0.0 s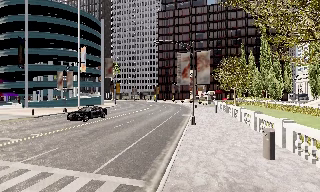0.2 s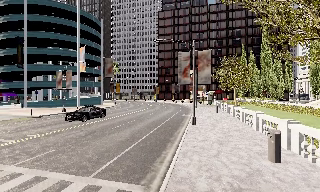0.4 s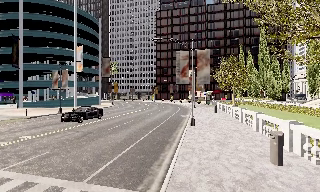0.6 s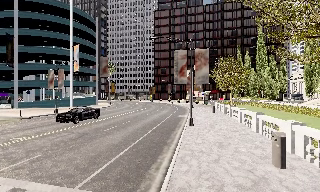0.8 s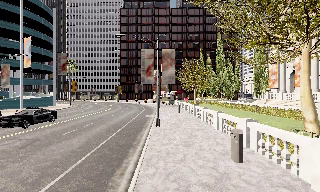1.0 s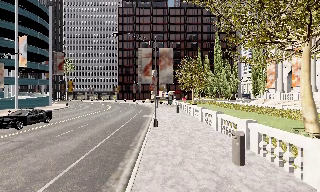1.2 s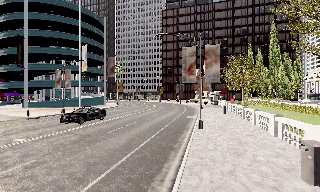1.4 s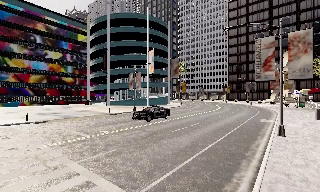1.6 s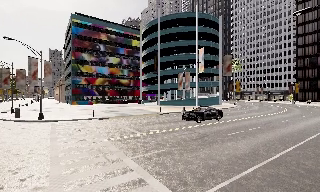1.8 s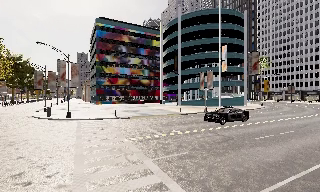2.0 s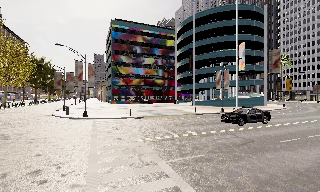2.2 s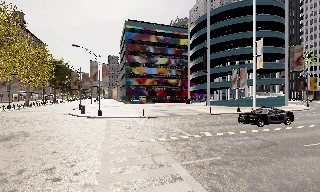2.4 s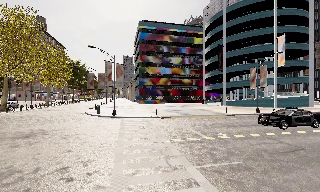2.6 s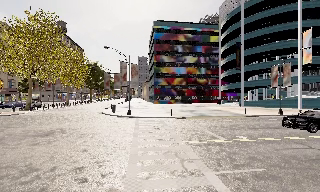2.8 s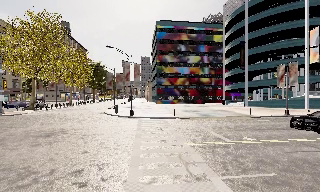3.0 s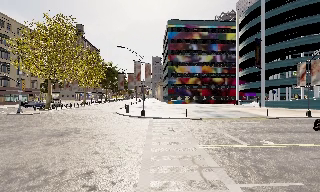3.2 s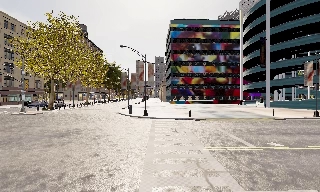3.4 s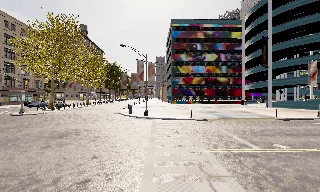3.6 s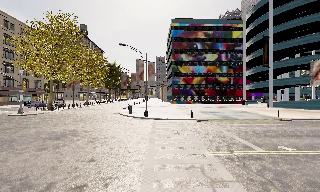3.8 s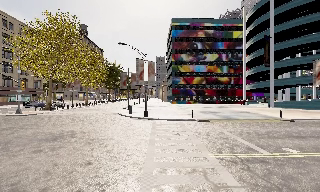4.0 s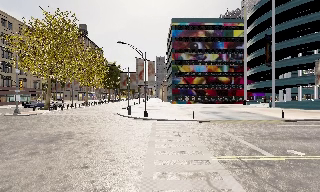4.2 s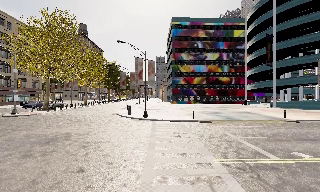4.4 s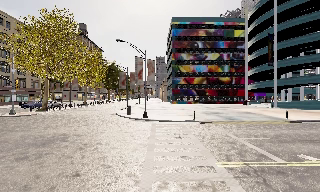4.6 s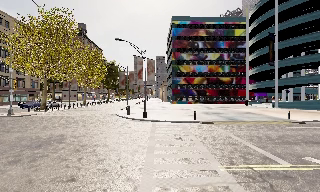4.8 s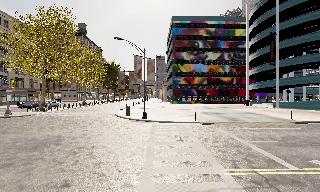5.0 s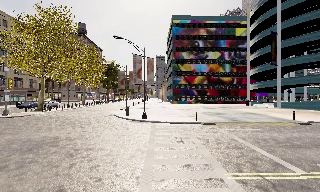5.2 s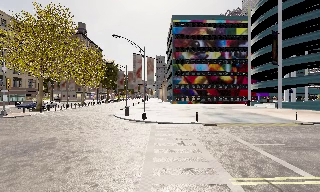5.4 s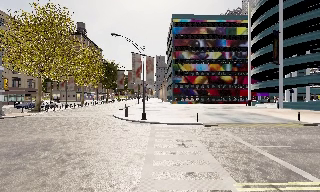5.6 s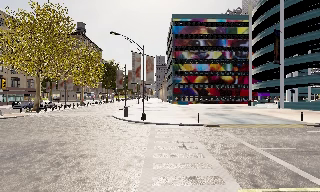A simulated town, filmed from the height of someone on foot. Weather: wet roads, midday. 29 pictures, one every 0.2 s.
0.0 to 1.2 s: The camera travels forward, about 1.5 m, so what stands in front looms larger.
1.2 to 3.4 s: The camera pans to its left, which is counterclockwise from overhead, by about 75 degrees. It travels forward, about 3 m.
3.4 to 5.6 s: The camera travels forward, about 3 m, so what stands in front looms larger.
The film runs forward here.
